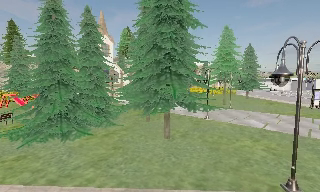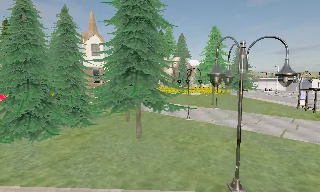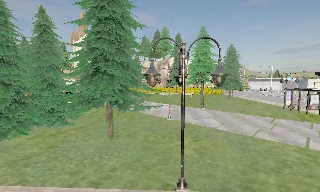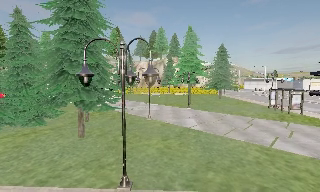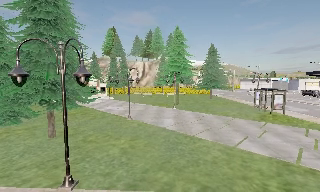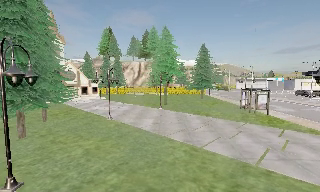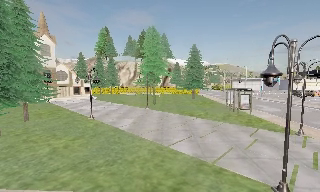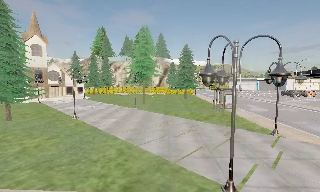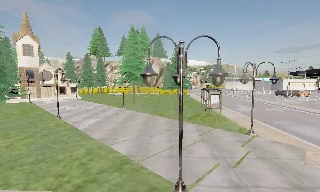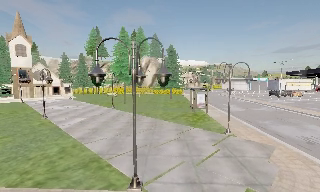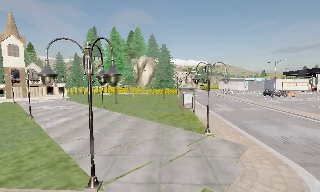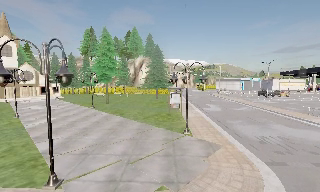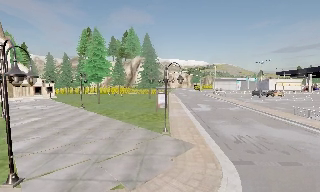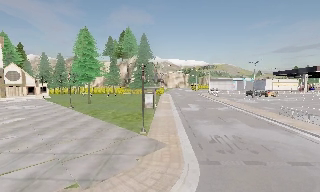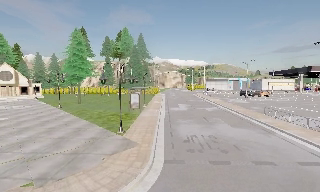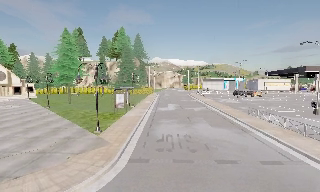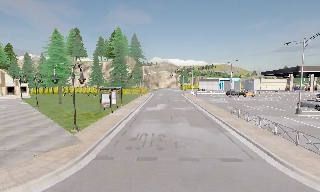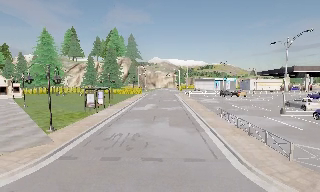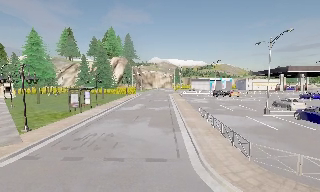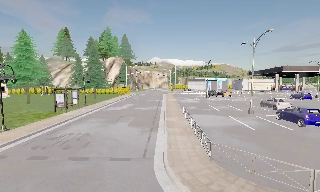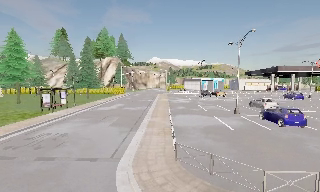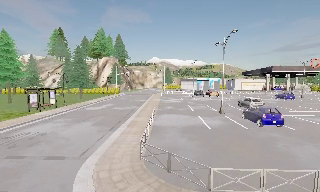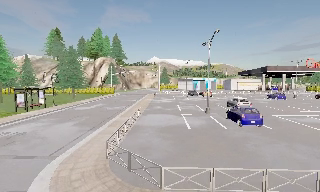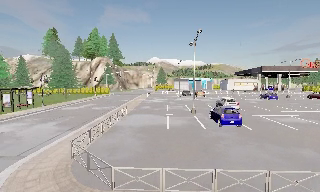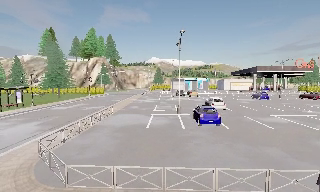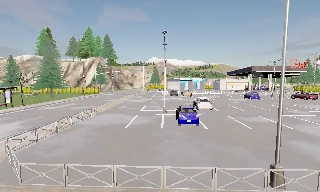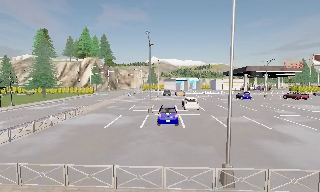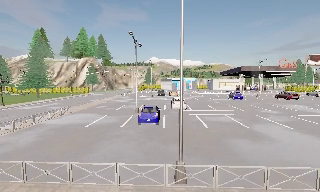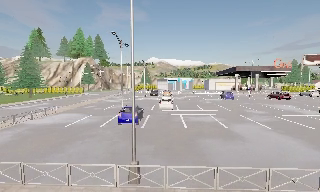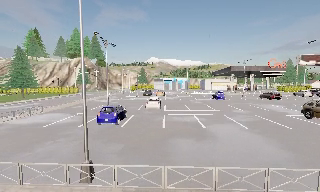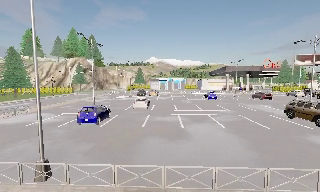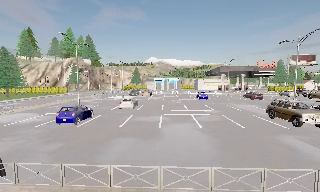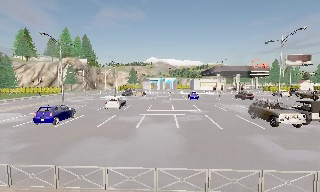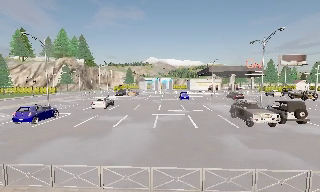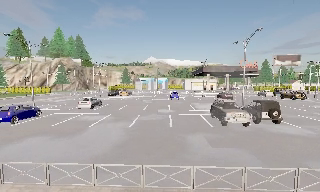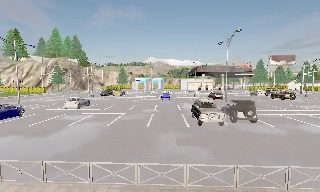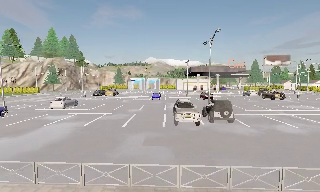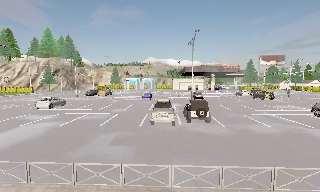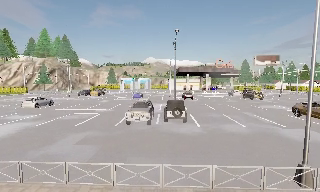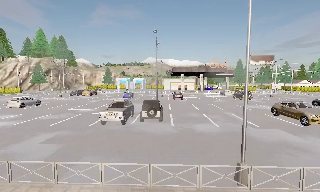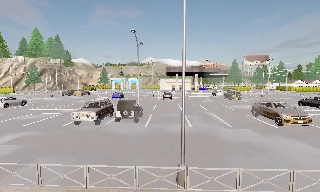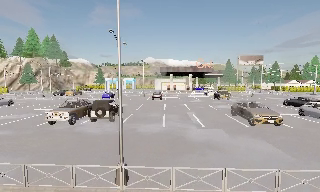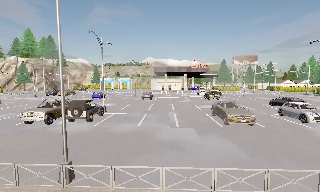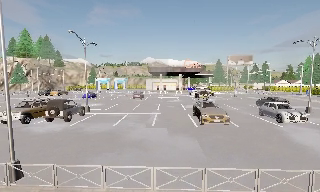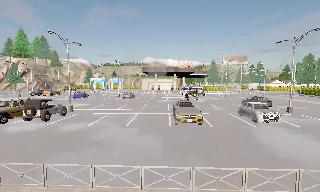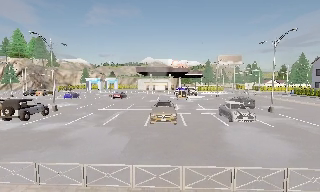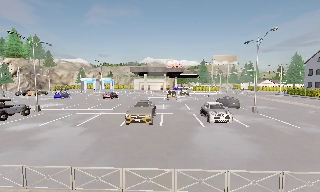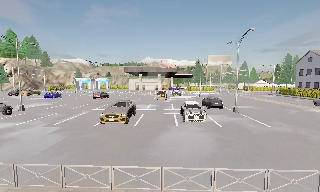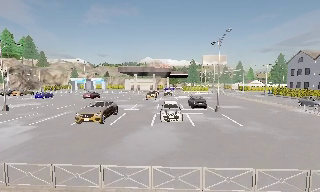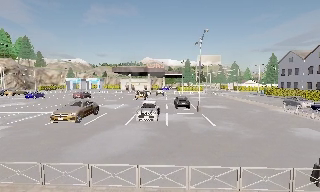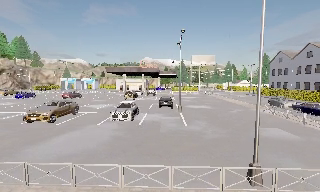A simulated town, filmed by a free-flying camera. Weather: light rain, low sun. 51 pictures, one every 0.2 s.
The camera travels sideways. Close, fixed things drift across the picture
to the left.
0.0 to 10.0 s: The camera travels to its right, about 85 m, so close, fixed things drift to the left.
The film runs backward here.
